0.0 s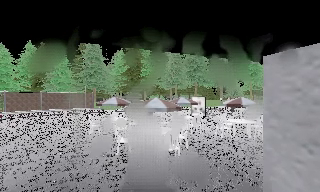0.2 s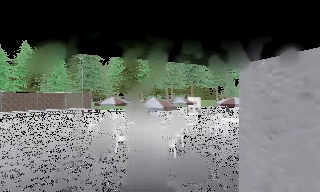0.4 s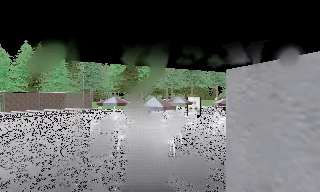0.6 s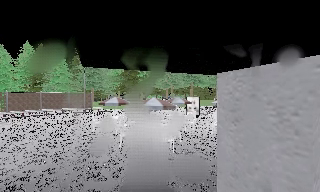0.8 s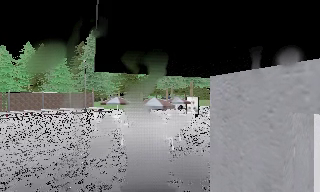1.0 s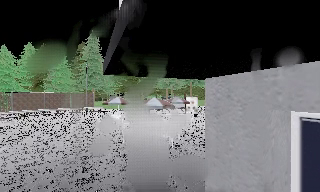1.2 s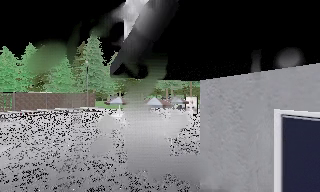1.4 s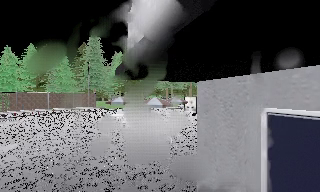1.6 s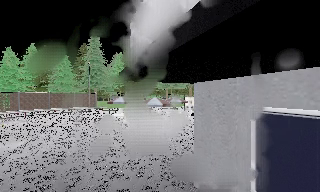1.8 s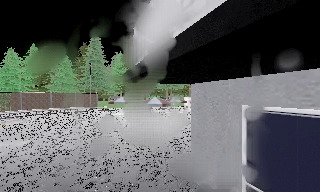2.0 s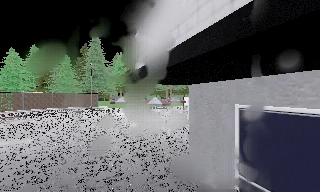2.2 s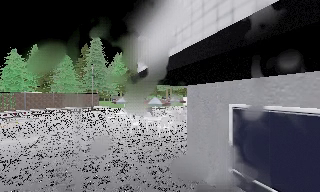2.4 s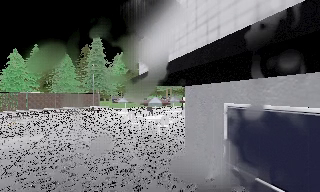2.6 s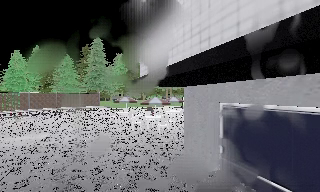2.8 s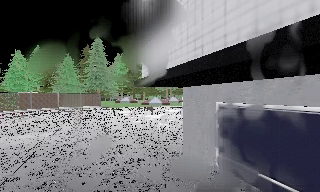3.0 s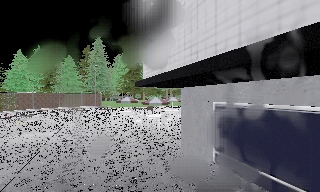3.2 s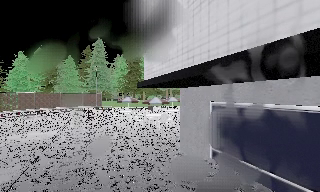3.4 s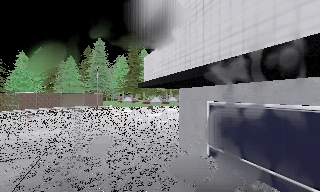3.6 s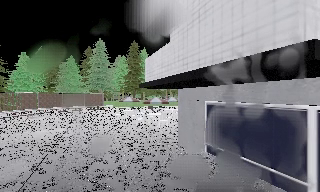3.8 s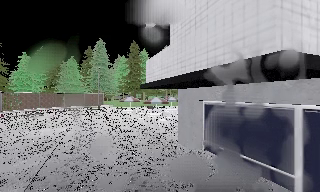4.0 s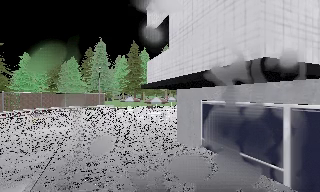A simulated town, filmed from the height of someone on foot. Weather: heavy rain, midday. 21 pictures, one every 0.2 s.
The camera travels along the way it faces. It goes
backward.
0.0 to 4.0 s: The camera travels backward, about 8 m, so what stands in front gets smaller.
The film runs backward here.
